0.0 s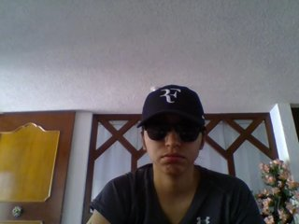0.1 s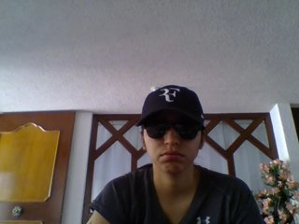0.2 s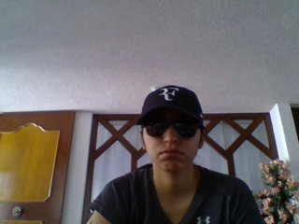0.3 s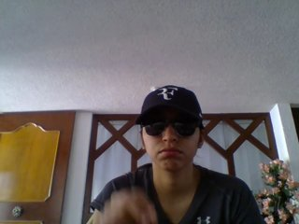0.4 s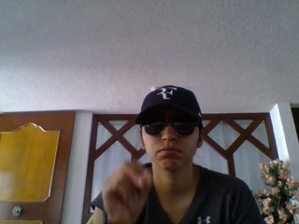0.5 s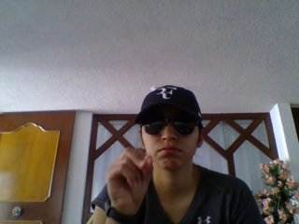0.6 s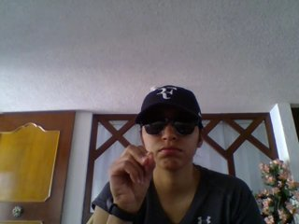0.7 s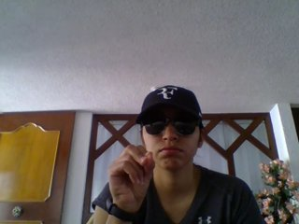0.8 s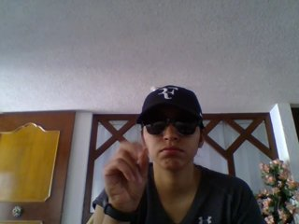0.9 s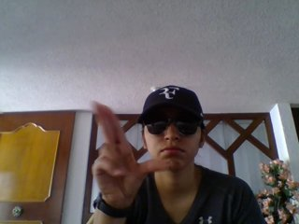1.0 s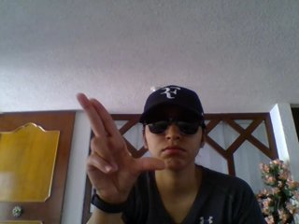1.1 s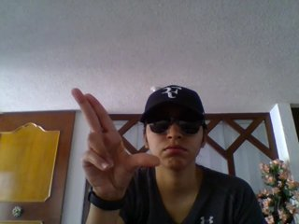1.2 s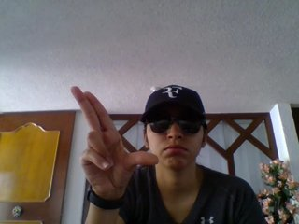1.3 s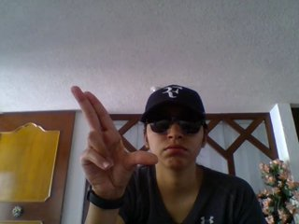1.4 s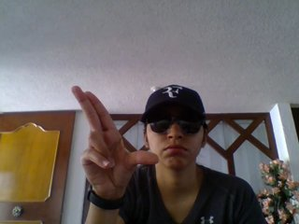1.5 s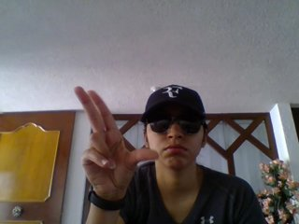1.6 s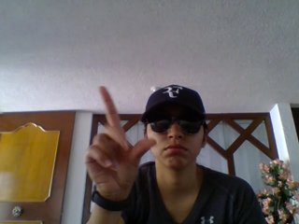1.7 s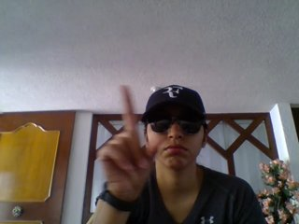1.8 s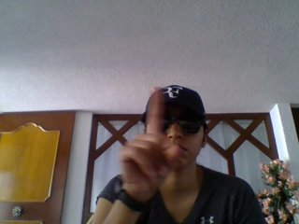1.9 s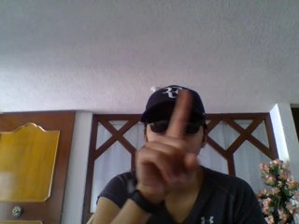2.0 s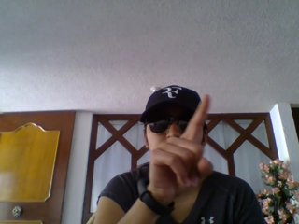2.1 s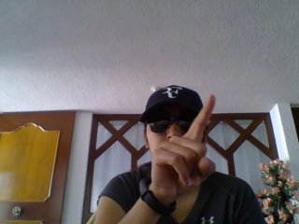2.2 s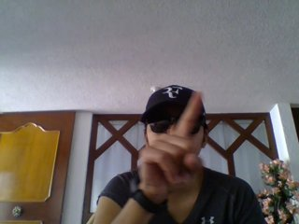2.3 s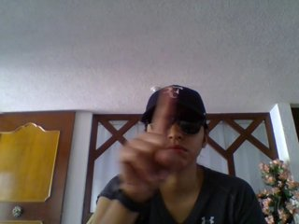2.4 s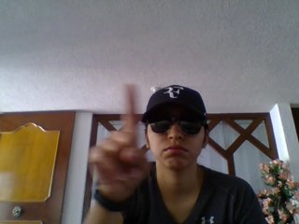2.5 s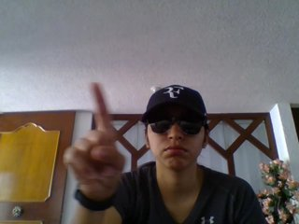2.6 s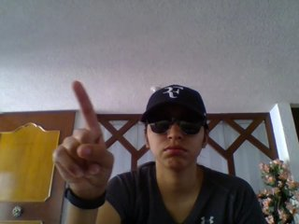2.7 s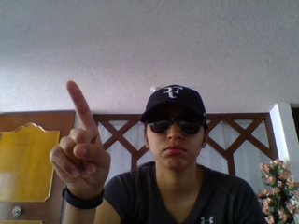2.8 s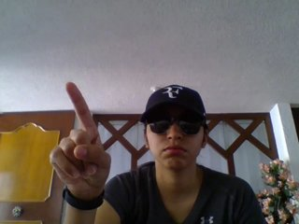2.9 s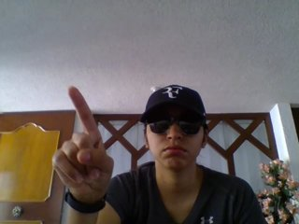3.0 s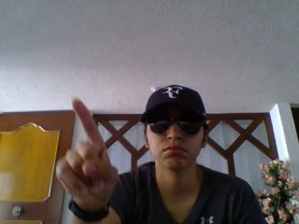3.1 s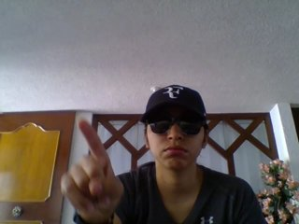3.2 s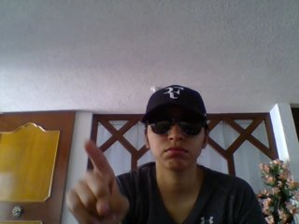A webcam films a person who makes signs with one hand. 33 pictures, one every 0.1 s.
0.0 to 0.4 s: Non-gesture.
0.5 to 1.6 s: Zoom in.
1.7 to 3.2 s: Pointing with one finger.
